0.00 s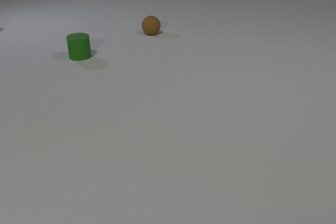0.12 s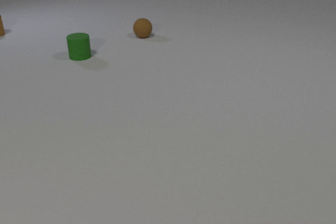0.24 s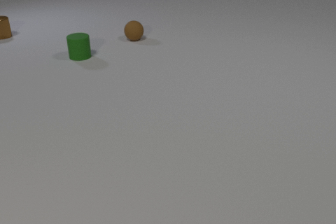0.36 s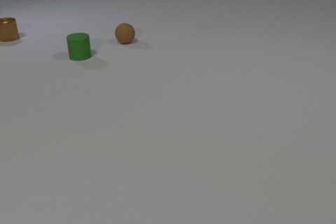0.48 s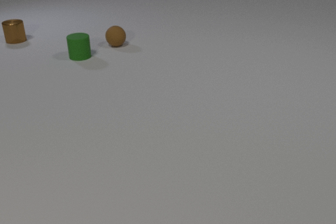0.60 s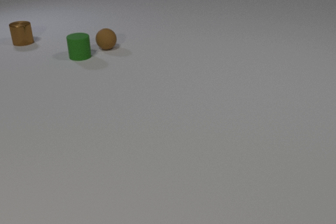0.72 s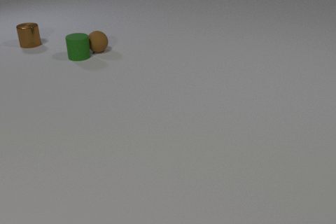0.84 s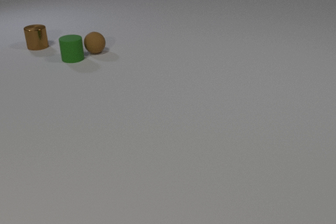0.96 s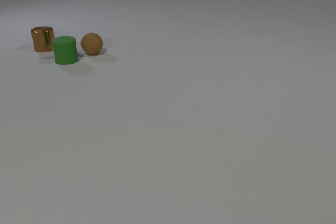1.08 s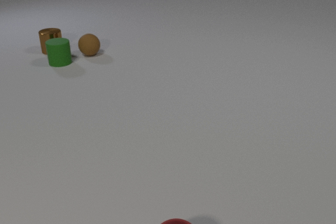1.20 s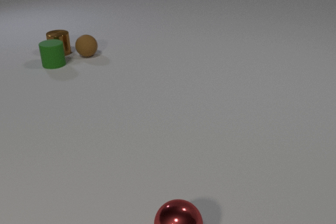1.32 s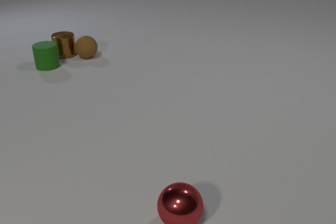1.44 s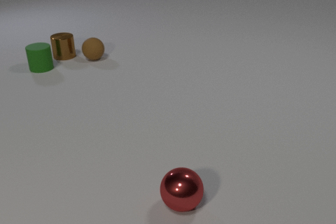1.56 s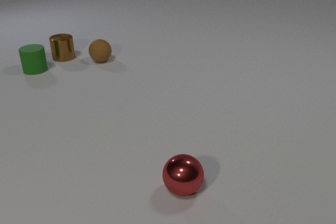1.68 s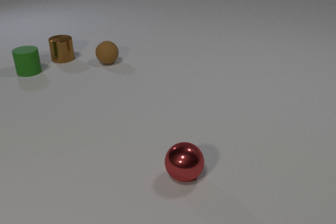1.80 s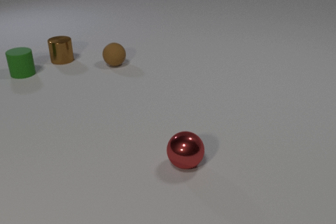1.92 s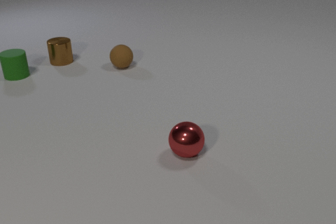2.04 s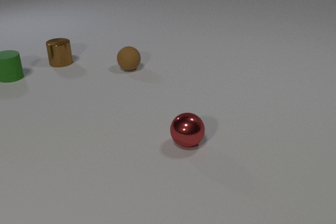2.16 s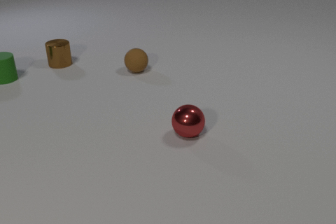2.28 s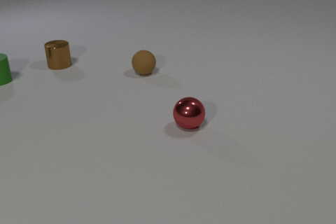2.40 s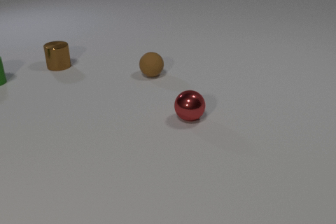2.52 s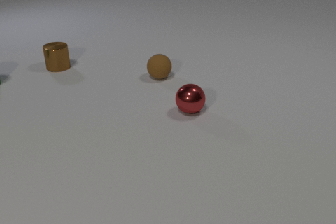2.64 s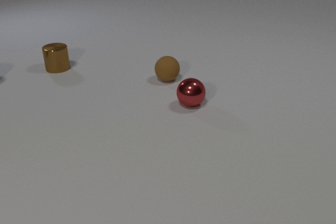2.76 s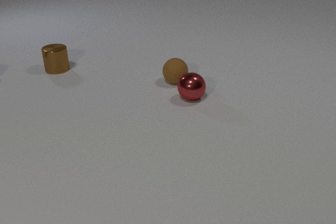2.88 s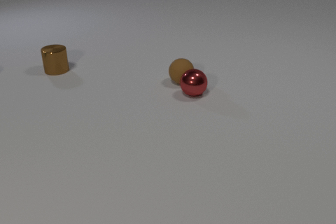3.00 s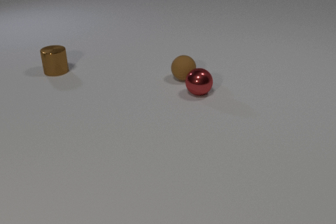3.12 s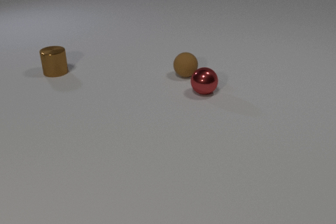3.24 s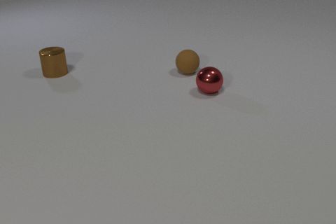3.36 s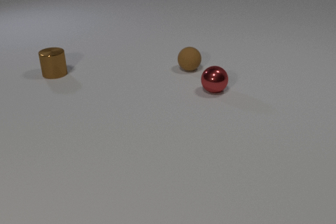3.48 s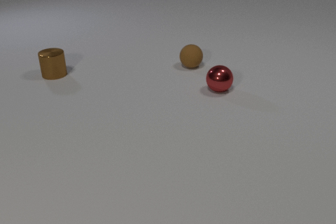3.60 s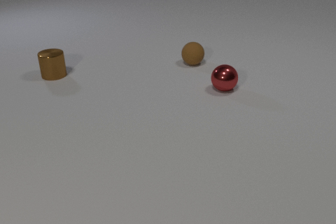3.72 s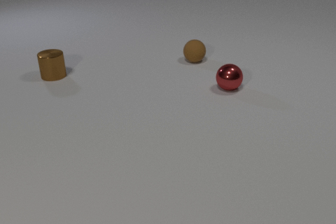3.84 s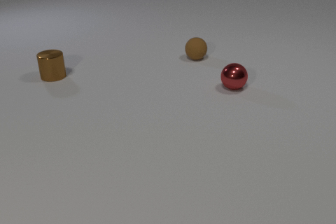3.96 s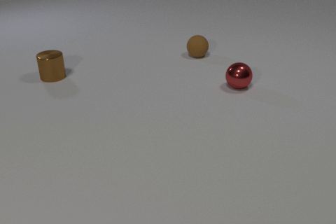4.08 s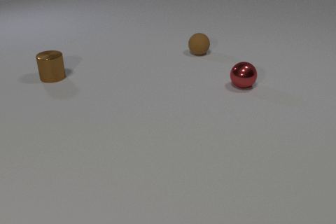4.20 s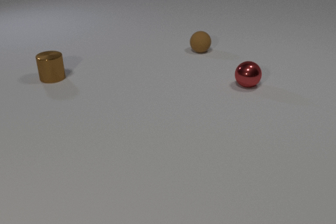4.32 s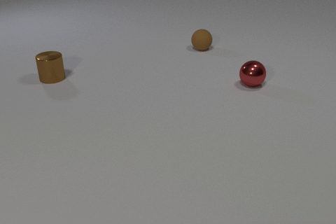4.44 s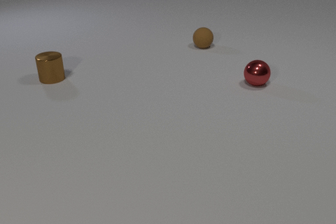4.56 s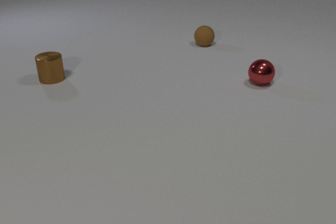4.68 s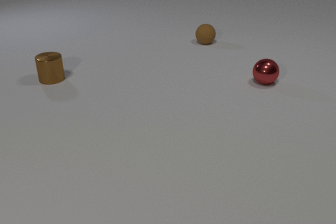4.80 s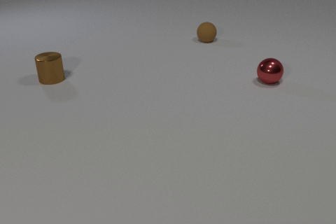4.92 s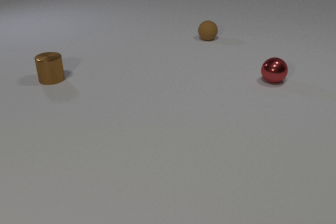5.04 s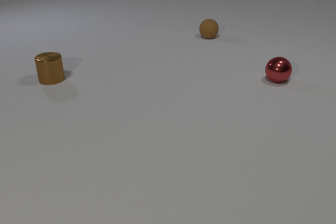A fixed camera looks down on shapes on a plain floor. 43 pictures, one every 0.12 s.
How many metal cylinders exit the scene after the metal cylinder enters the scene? 0.
How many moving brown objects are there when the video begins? 1.
What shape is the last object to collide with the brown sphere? sphere.
0.00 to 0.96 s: The brown rubber sphere rolls to the left and toward the camera. The green rubber cylinder slides to the left and toward the camera. The brown metal cylinder comes in at the left edge, slides toward the camera and to the right. The brown rubber sphere and the green rubber cylinder collide.
0.96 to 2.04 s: The brown rubber sphere rolls toward the camera and to the right. The green rubber cylinder slides to the left and toward the camera. The brown metal cylinder slides toward the camera. The red metal sphere comes in at the bottom edge, rolls away from the camera. The brown rubber sphere and the brown metal cylinder collide.
2.04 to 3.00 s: The brown rubber sphere rolls to the right and toward the camera. The green rubber cylinder slides to the left, leaves at the left edge. The brown metal cylinder slides toward the camera. The red metal sphere rolls away from the camera. The brown rubber sphere and the red metal sphere collide.
3.00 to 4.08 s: The brown rubber sphere rolls away from the camera. The brown metal cylinder slides toward the camera. The red metal sphere rolls to the right and away from the camera.
4.08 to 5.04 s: The brown rubber sphere rolls away from the camera. The red metal sphere rolls to the right and away from the camera.
